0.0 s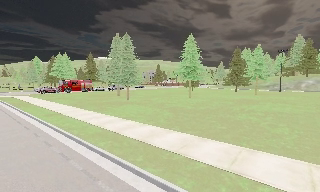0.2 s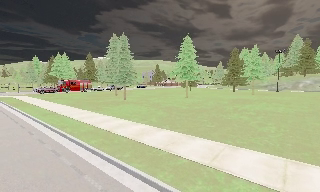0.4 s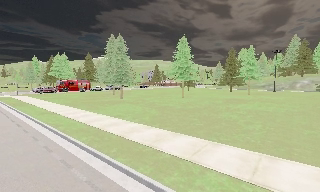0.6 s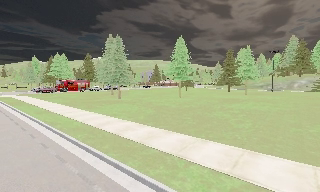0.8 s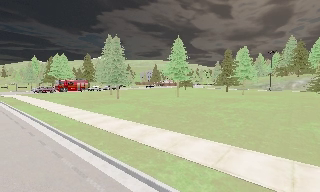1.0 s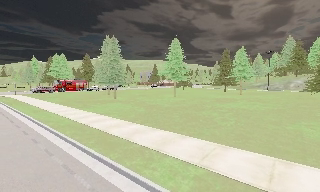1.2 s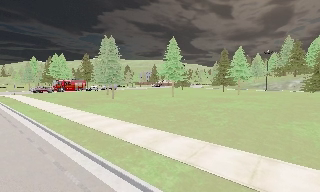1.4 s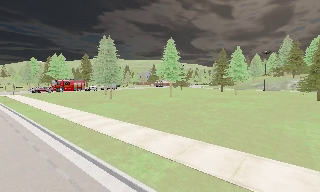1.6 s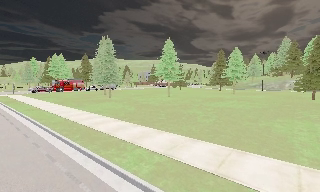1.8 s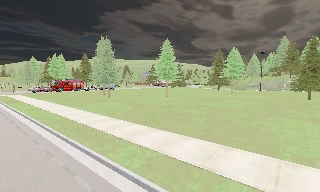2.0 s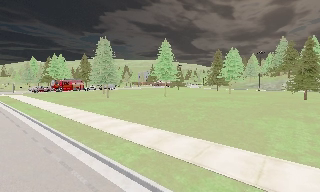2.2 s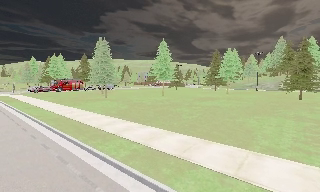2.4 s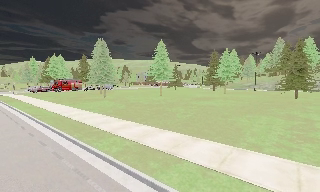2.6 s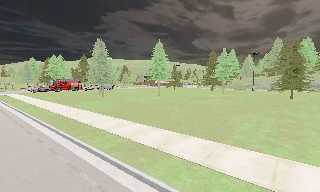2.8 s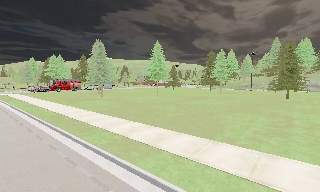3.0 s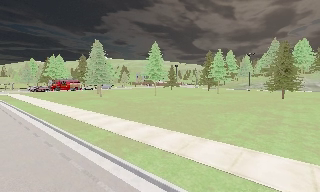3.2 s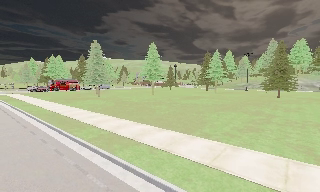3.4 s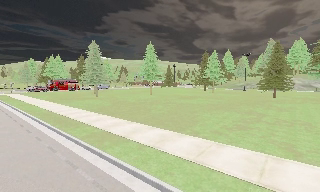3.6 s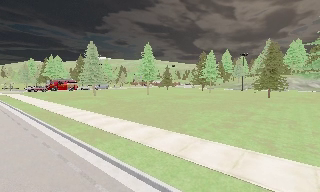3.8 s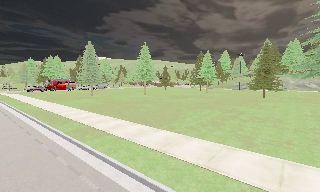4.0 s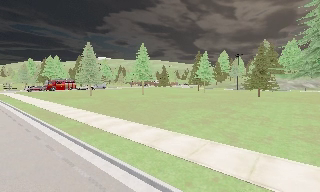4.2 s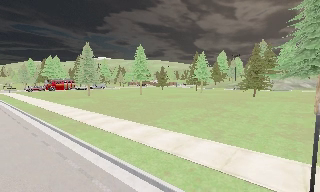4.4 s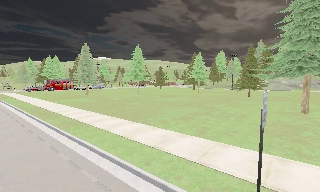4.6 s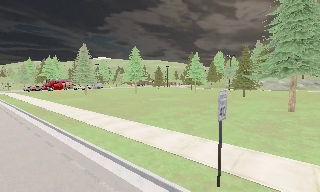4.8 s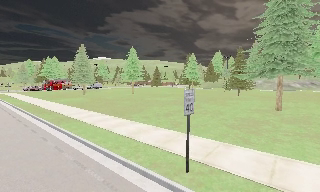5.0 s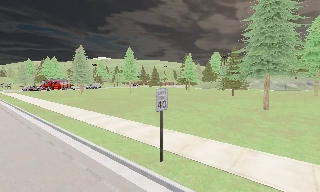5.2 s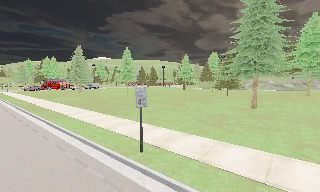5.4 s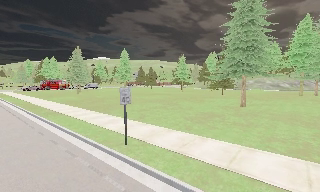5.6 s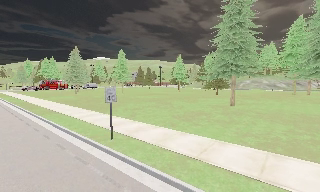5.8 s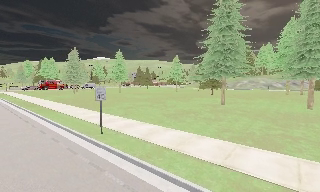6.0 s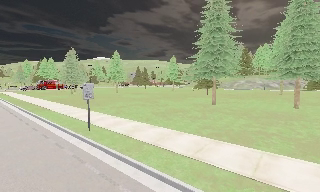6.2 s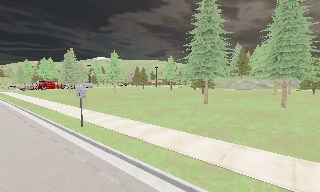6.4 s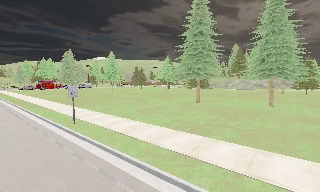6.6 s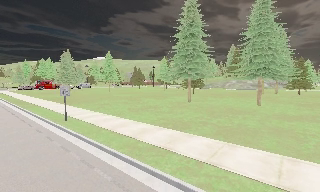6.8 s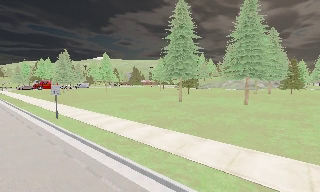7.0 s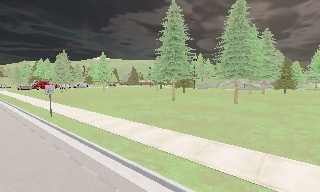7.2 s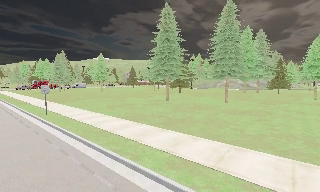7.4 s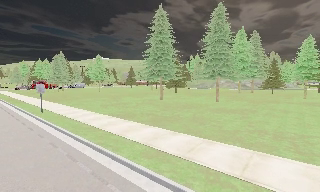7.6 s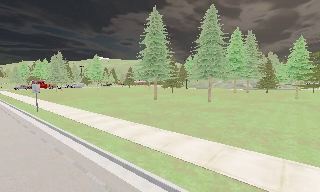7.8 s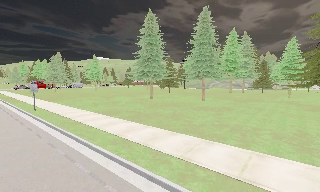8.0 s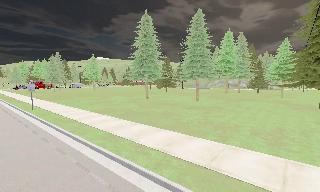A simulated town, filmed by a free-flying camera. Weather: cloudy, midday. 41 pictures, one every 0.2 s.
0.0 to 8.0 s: The camera travels to its right and backward, about 35 m, so close, fixed things drift to the left. It gains speed.
The film runs backward here.
